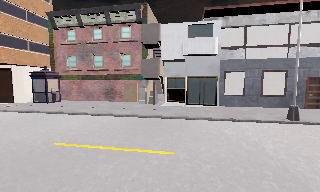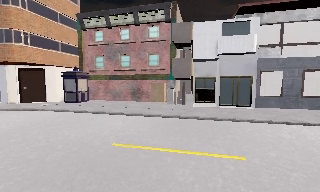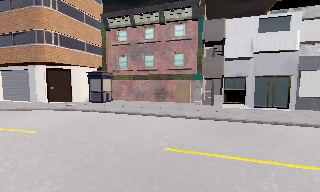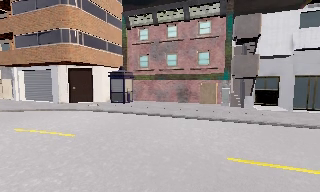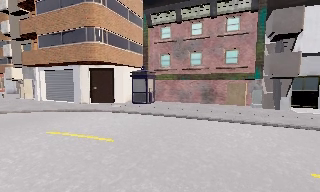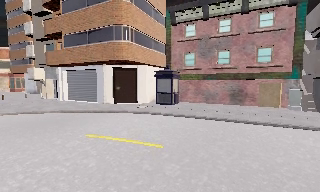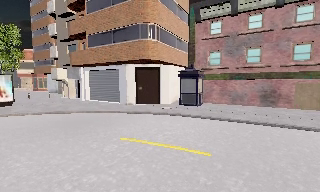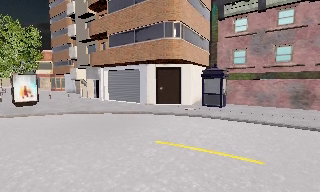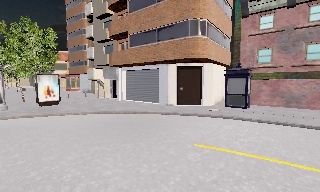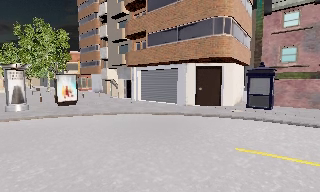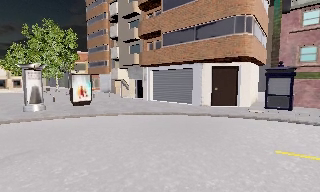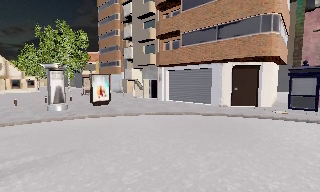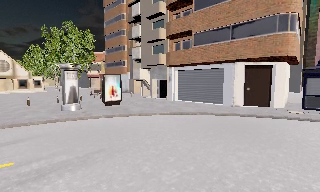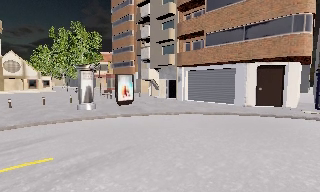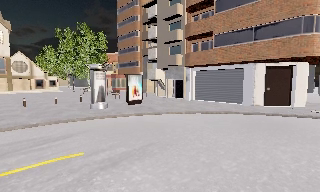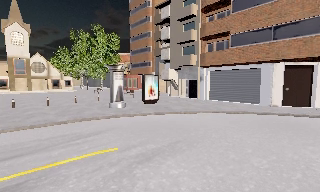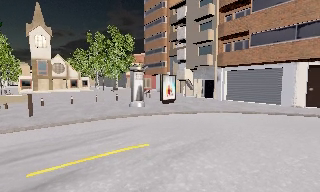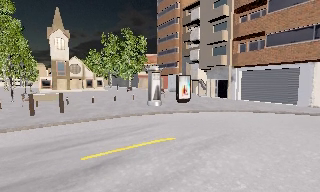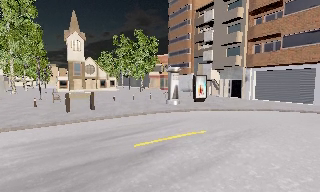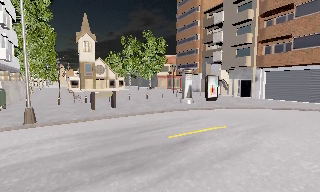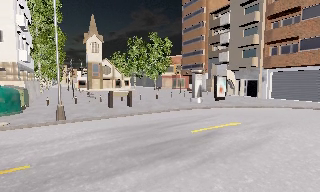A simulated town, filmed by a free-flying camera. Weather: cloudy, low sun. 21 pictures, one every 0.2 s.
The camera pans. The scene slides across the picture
to the right.
The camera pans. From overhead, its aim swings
counterclockwise.
0.0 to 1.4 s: The camera swings to its left by about 25 degrees, and the scene slides to the right. It travels to its left, about 9 m, so close, fixed things drift to the right.
1.4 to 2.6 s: The camera travels to its left, about 5 m, so close, fixed things drift to the right.
2.6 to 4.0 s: The camera swings to its left by about 15 degrees, and the scene slides to the right. It travels to its left and backward, about 6 m, so close, fixed things drift to the right. It gains speed.
The film runs backward here.
